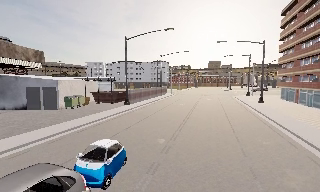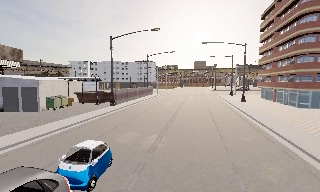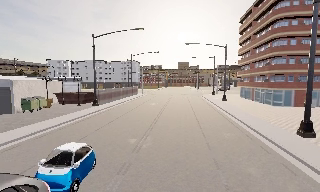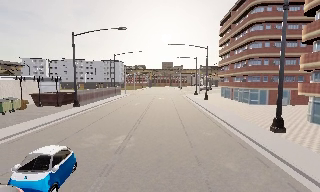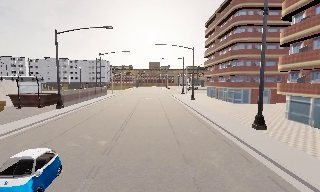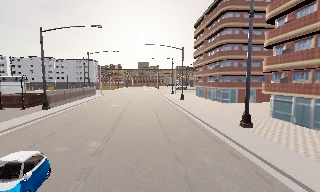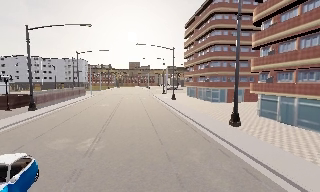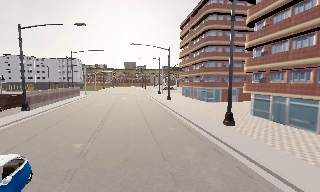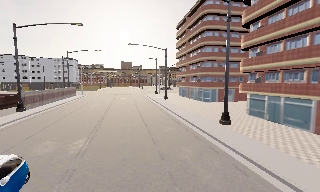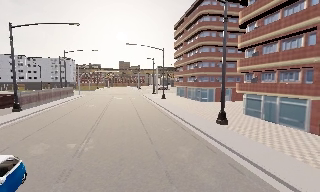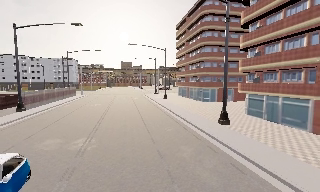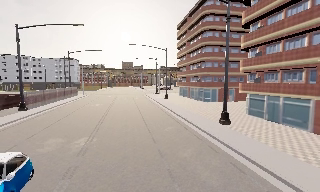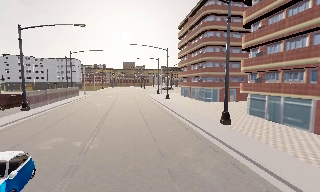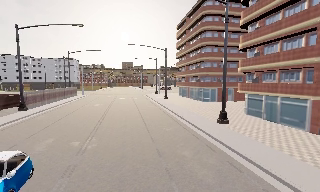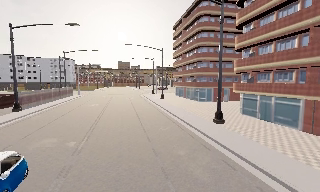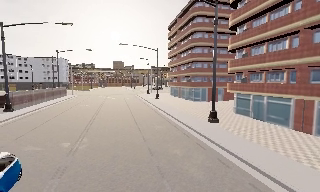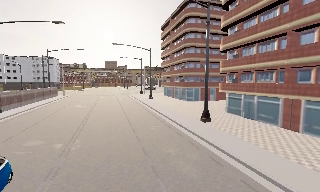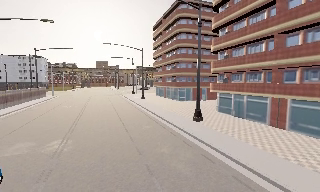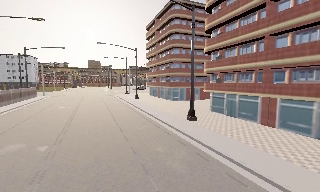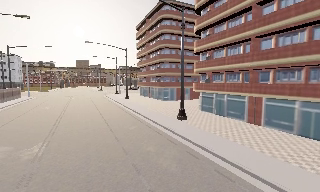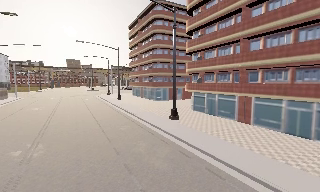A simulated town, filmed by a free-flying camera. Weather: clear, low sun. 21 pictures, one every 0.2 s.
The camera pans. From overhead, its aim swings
clockwise.
The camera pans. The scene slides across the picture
to the left.
0.0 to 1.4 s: The camera pans to its right, which is clockwise from overhead, by about 30 degrees.
1.4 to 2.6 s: The camera shifts only a little, or ends up much as it began.
2.6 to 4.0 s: The camera pans to its right, which is clockwise from overhead, by about 15 degrees. It travels backward, about 0.5 m, so what stands in front gets smaller.
The film runs backward here.
